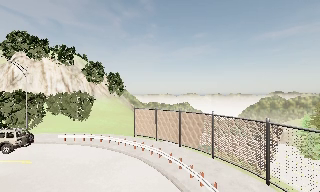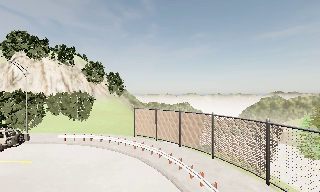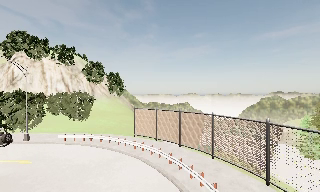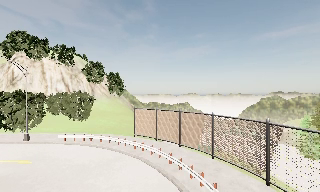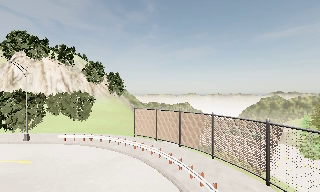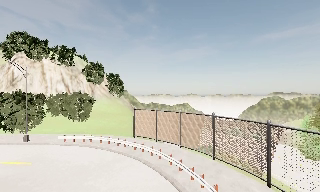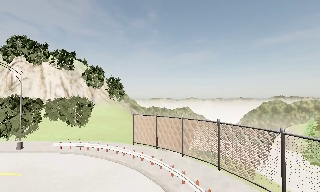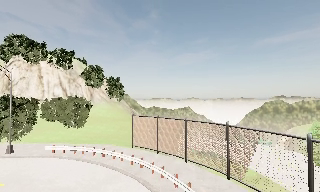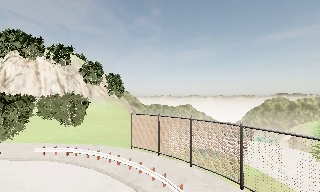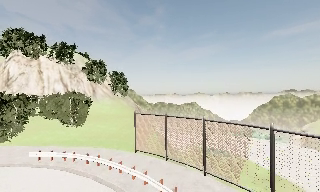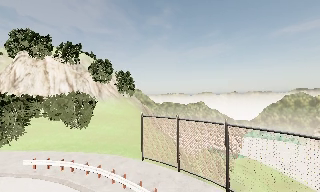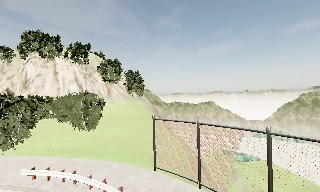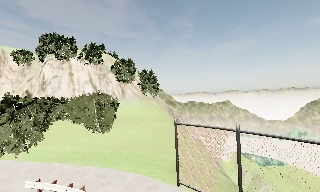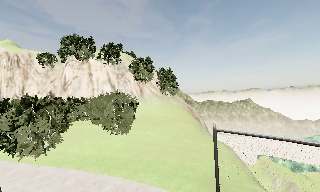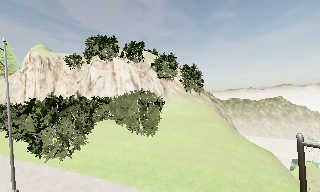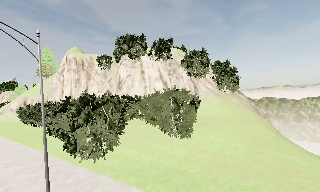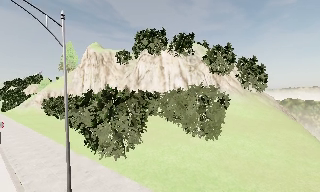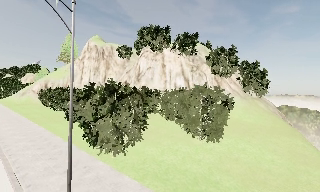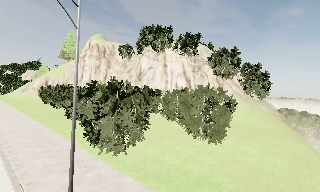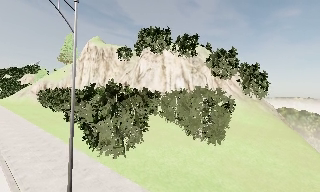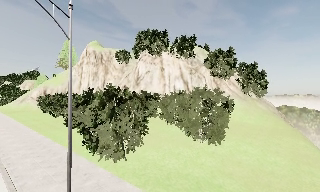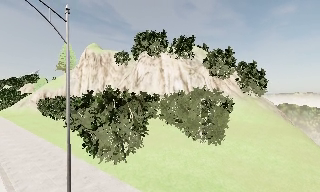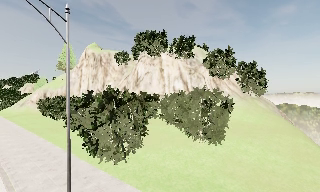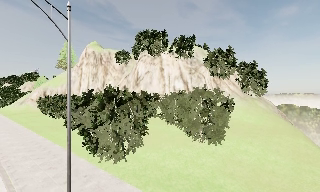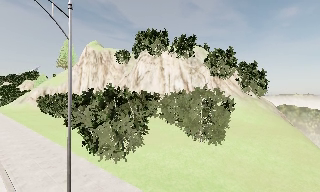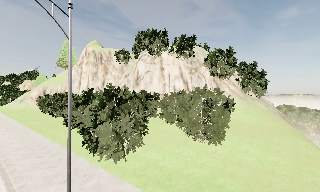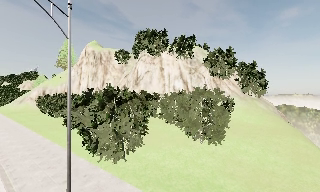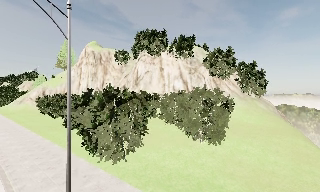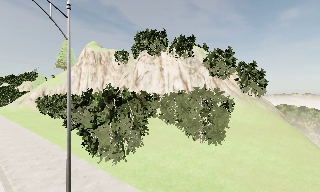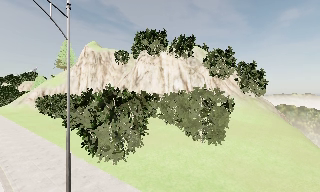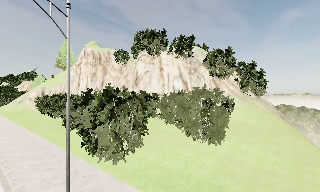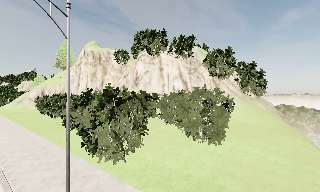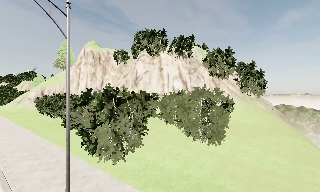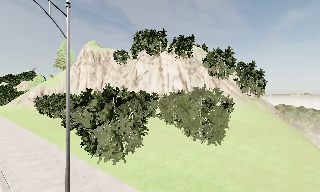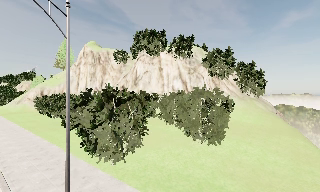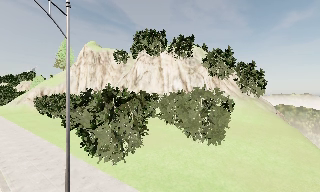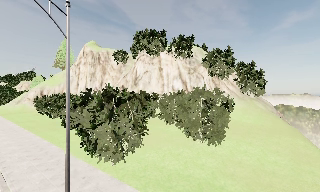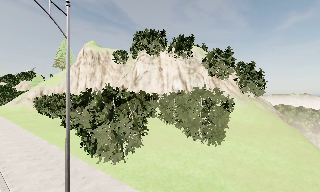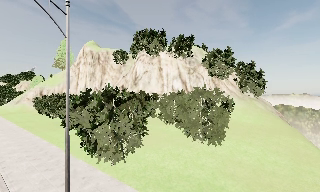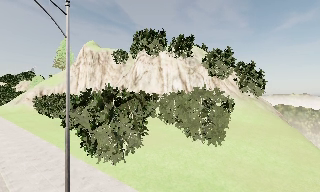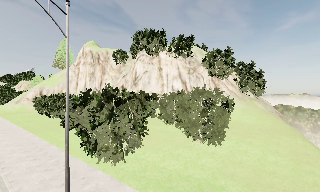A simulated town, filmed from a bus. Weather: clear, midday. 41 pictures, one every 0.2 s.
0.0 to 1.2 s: The camera travels forward, about 1 m, so what stands in front looms larger. It gains speed.
1.2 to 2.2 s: The camera travels forward, about 7 m, so what stands in front looms larger.
2.2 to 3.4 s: The camera swings to its left by about 30 degrees, and the scene slides to the right. It travels forward and to its left, about 9 m. It loses speed.
3.4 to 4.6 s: The camera shifts only a little, or ends up much as it began.
4.6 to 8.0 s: The camera shifts only a little, or ends up much as it began.
The film runs forward here.
